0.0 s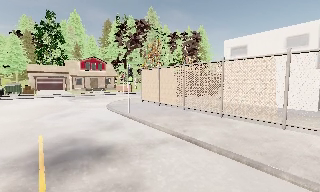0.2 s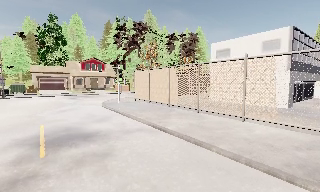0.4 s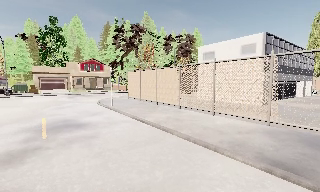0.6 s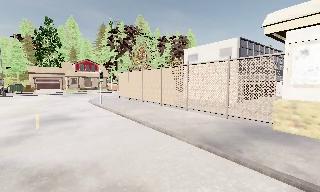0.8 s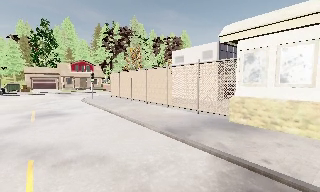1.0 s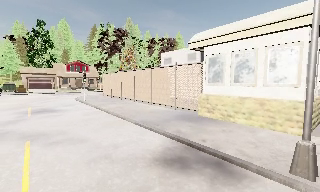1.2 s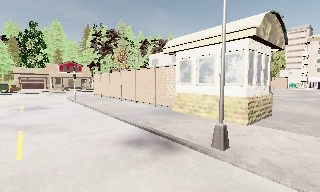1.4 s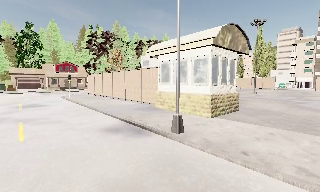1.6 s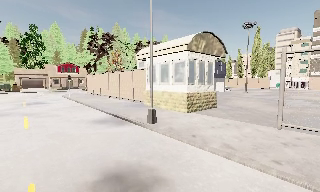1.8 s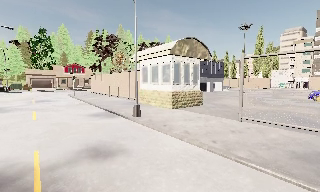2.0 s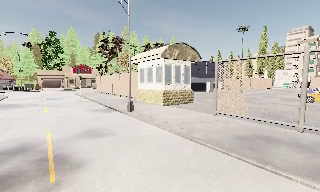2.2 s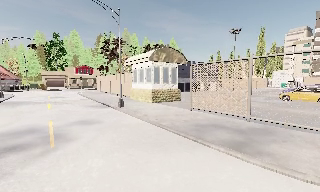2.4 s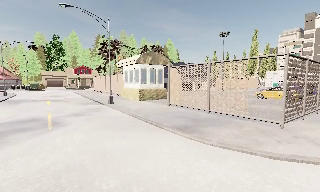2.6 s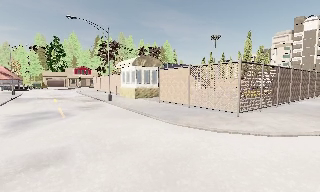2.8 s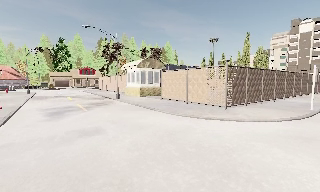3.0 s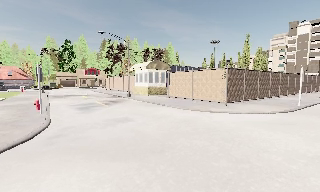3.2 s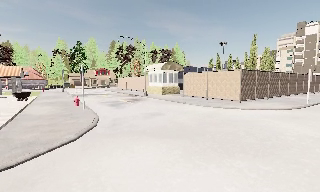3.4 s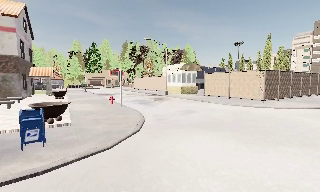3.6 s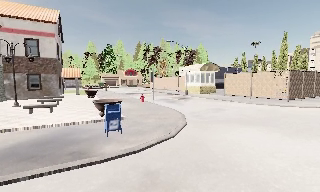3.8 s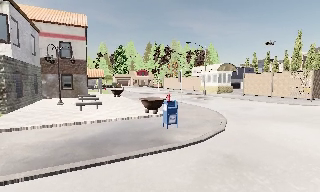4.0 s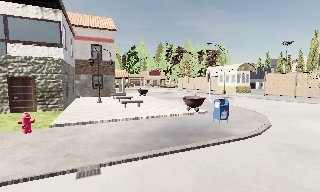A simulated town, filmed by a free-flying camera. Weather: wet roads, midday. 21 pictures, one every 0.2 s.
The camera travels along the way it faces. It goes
backward.
0.0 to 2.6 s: The camera travels backward and to its right, about 25 m, so what stands in front gets smaller.
2.6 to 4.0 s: The camera pans to its left, which is counterclockwise from overhead, by about 15 degrees. It travels to its left and backward, about 14 m, so close, fixed things drift to the right.
The film runs backward here.
